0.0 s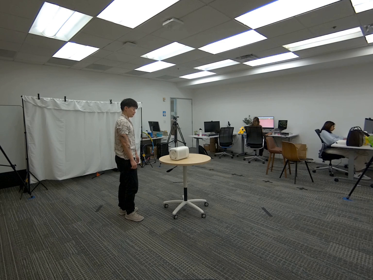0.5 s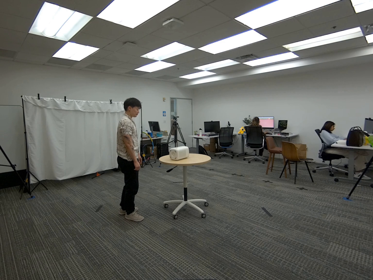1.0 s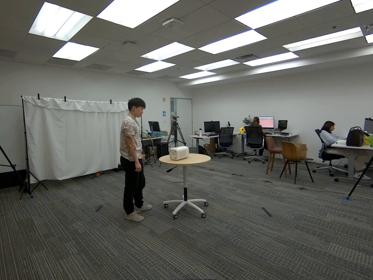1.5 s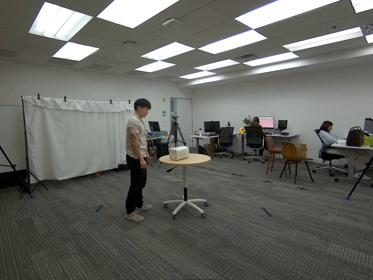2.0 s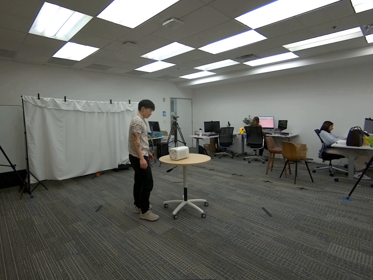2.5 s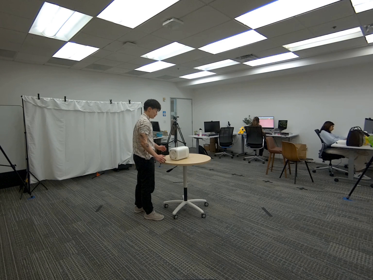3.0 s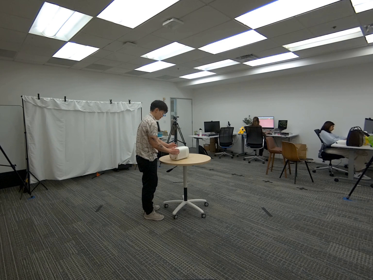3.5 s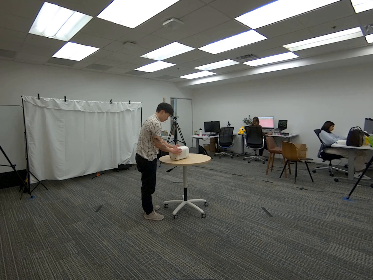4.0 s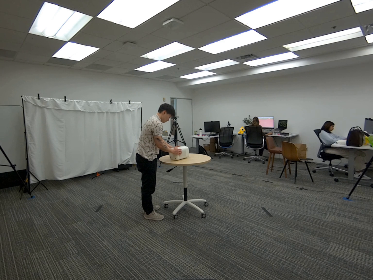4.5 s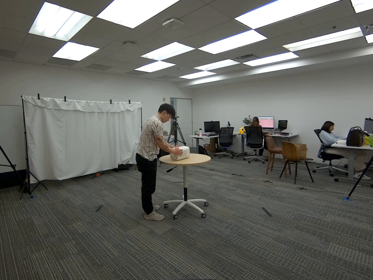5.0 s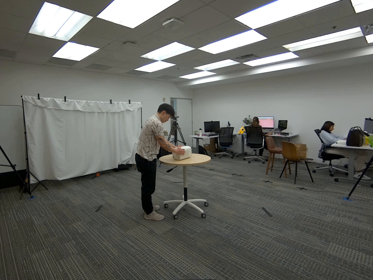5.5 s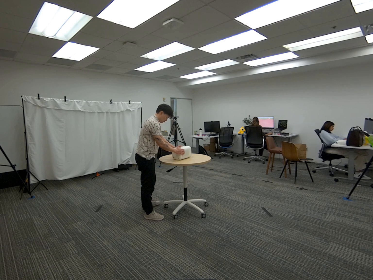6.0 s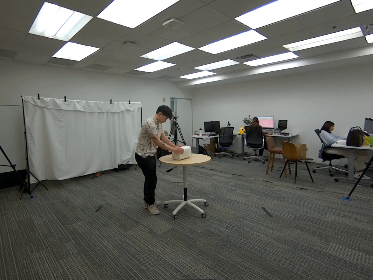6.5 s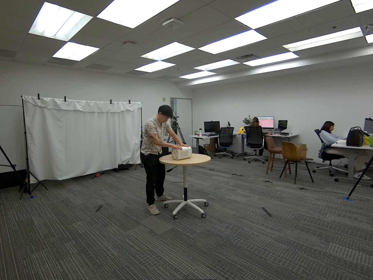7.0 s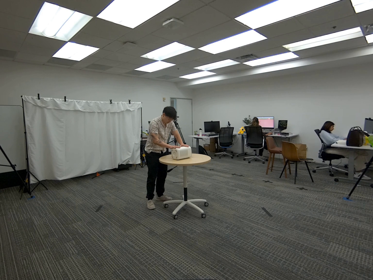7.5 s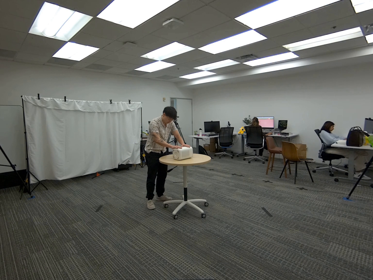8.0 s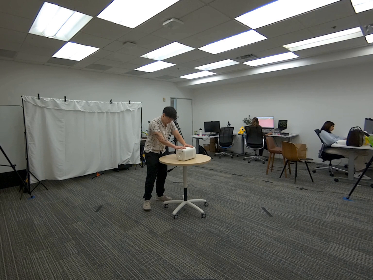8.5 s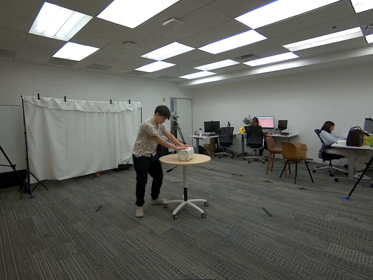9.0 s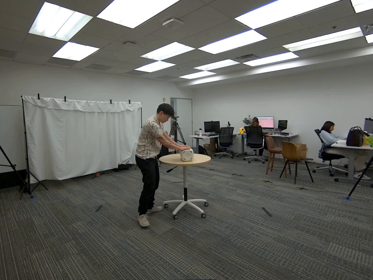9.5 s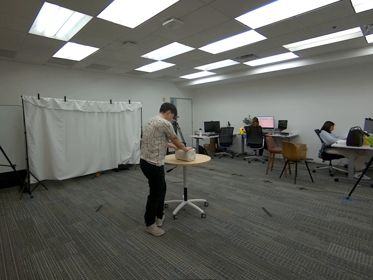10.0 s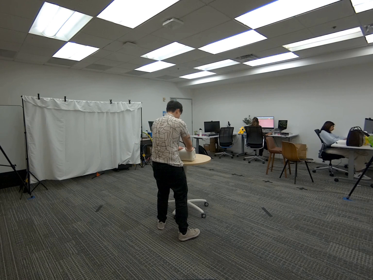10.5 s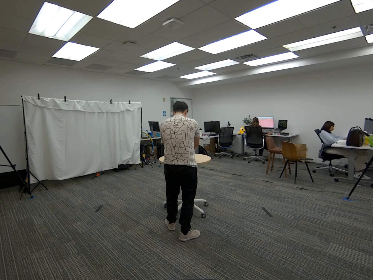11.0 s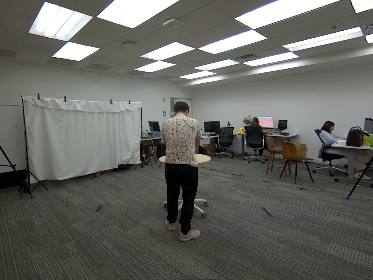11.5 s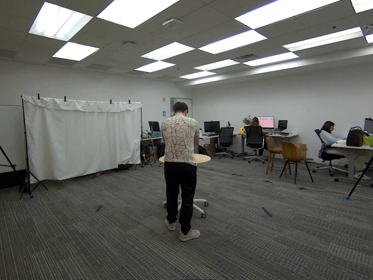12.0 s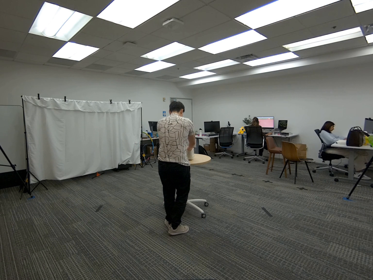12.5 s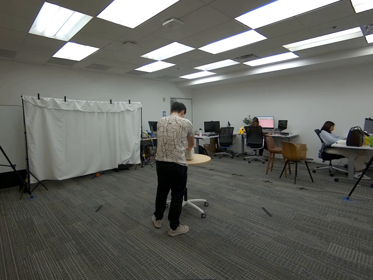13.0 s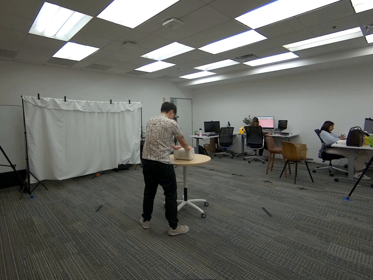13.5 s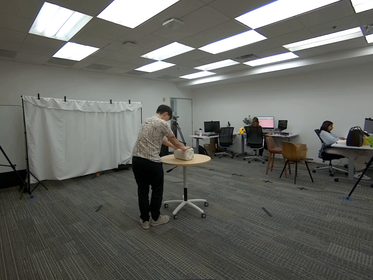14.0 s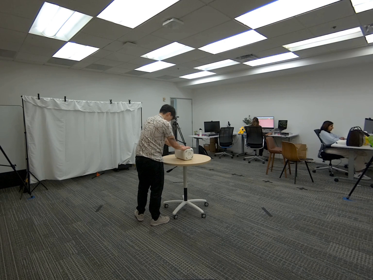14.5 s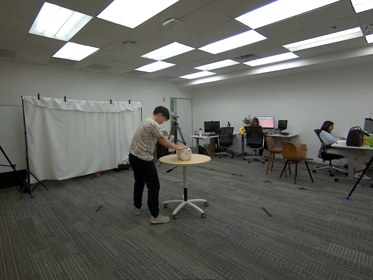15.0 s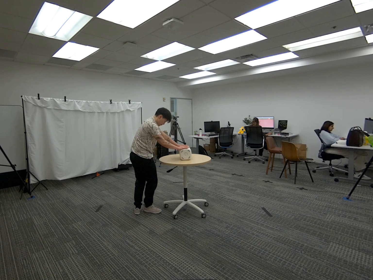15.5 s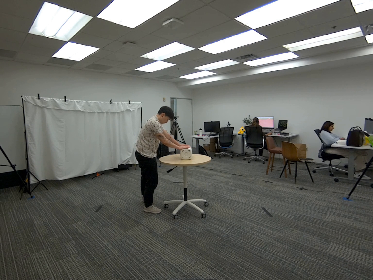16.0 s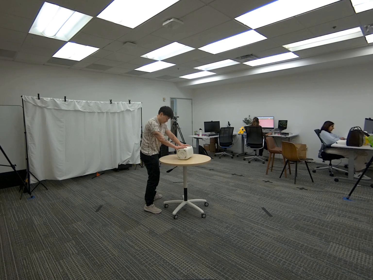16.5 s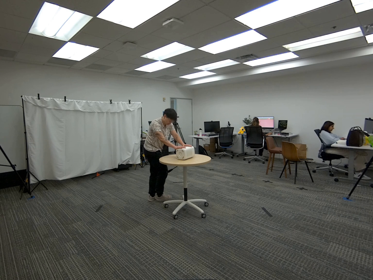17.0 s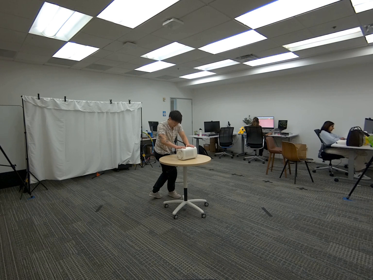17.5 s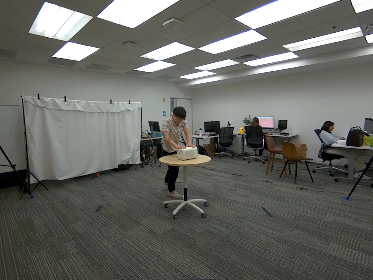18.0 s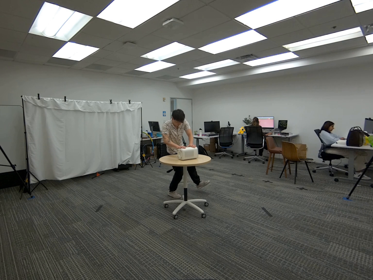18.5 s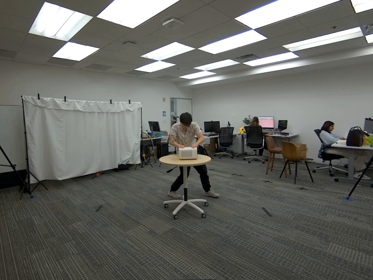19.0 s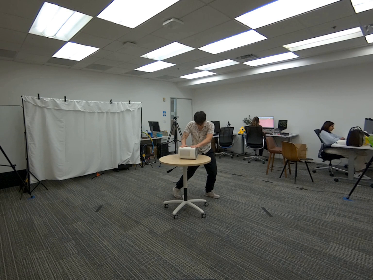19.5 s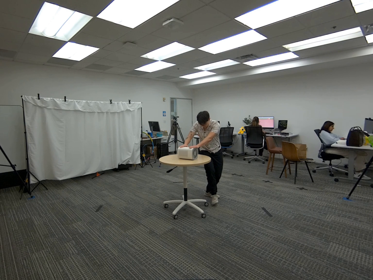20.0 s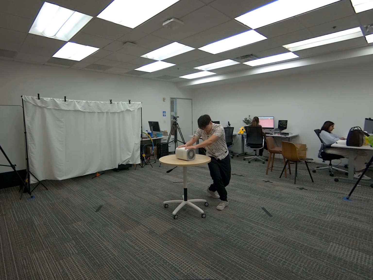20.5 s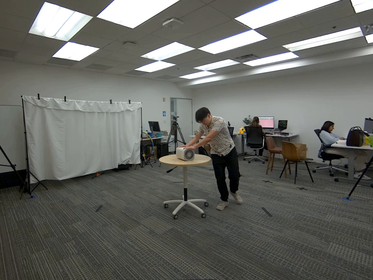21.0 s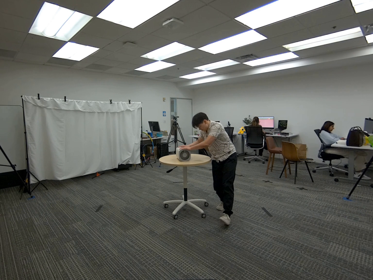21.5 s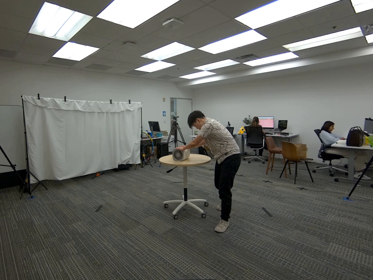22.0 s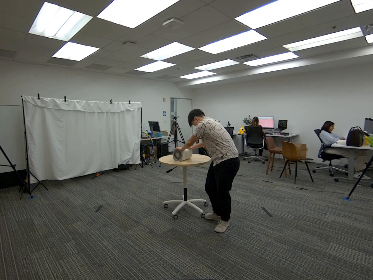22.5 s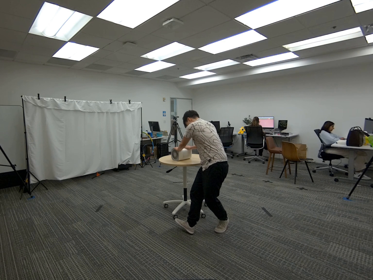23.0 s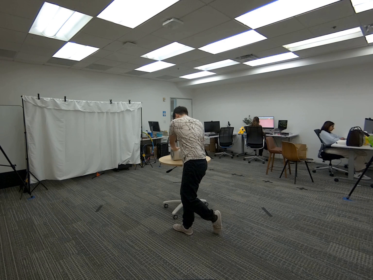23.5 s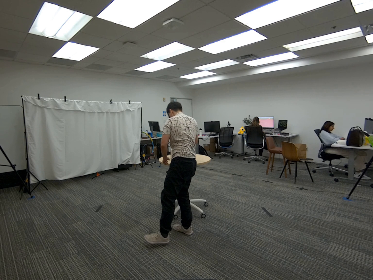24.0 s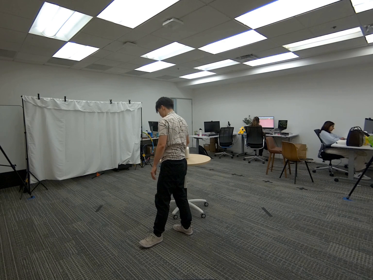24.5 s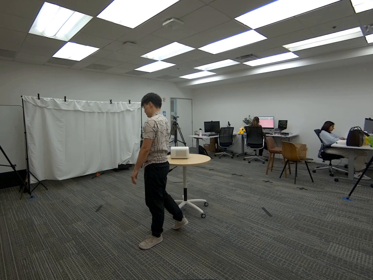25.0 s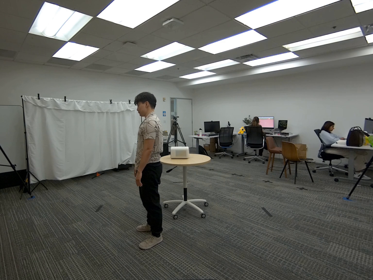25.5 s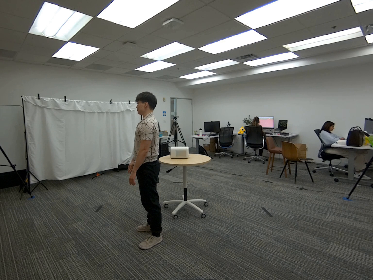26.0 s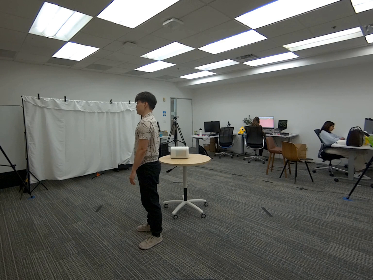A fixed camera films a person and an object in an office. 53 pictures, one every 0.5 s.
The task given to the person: Walk over to the Air Purifier on the round table and push around the purifier with both hands while walking around the table.
